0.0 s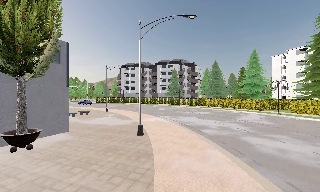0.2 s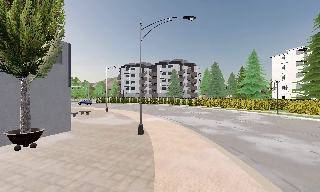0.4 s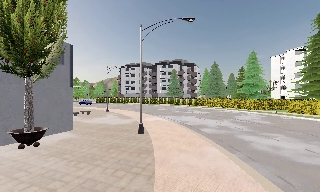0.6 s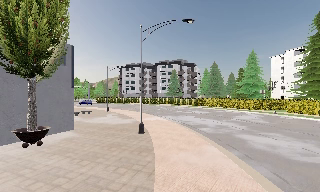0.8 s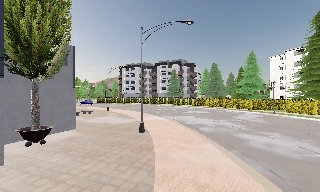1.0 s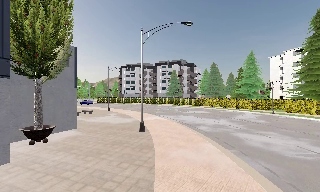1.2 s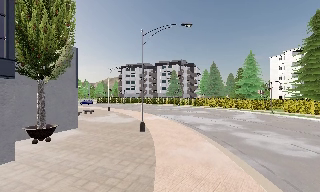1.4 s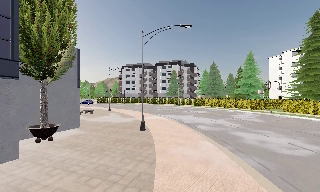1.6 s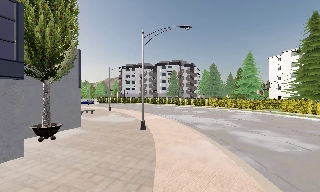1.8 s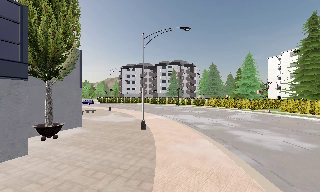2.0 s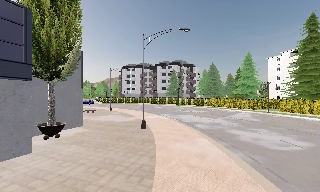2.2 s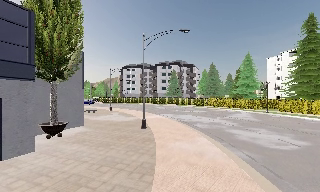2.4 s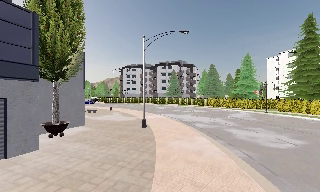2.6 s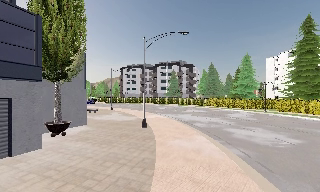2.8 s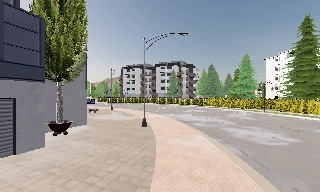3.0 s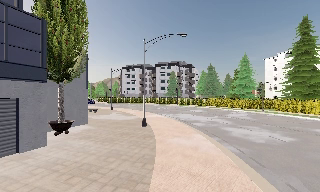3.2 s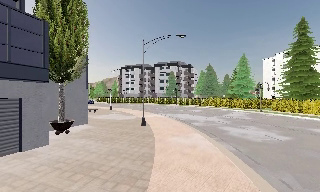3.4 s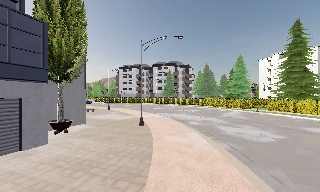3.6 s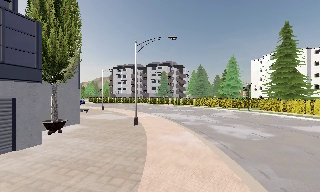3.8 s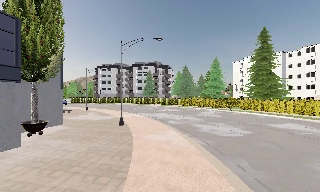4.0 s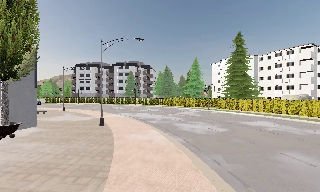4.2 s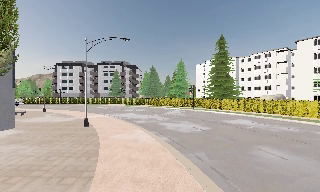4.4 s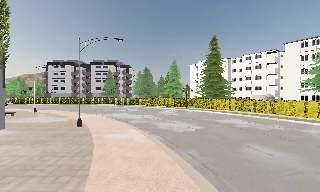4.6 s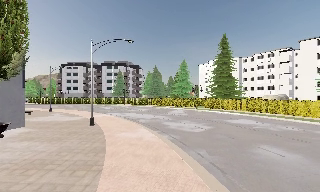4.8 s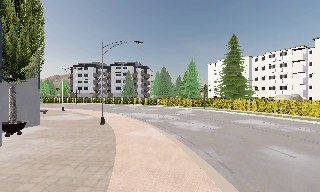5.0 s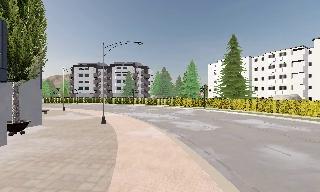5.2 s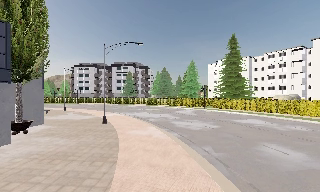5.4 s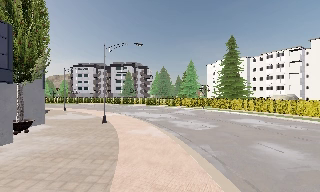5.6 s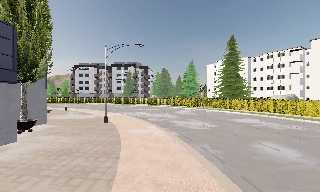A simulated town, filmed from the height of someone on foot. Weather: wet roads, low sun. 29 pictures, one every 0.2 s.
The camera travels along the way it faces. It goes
backward.
0.0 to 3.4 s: The camera travels backward, about 3.5 m, so what stands in front gets smaller.
3.4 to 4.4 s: The camera swings to its right by about 20 degrees, and the scene slides to the left. It travels backward, about 1 m, so what stands in front gets smaller.
4.4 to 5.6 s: The camera travels backward, about 1 m, so what stands in front gets smaller.
The film runs backward here.
